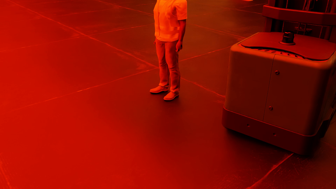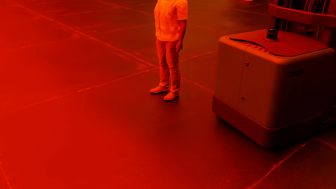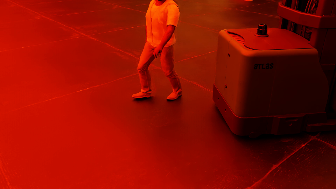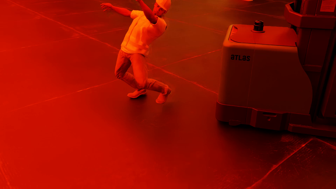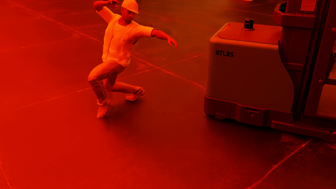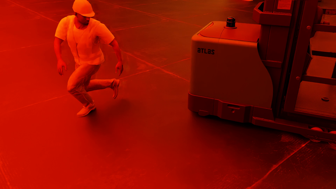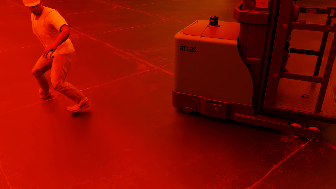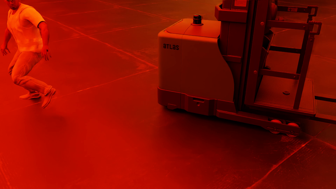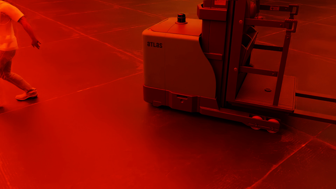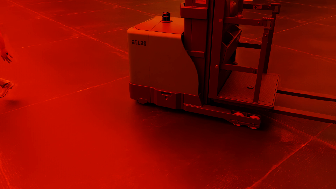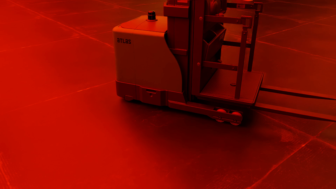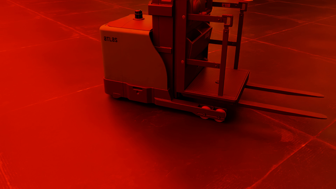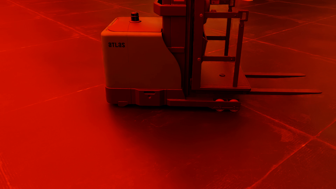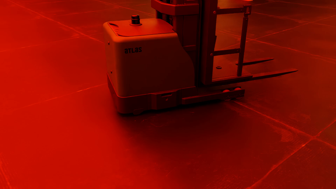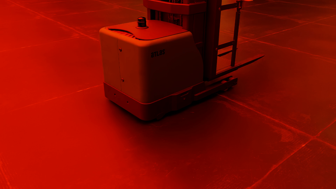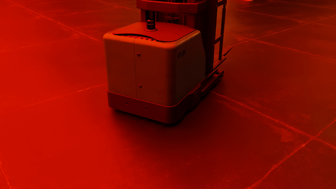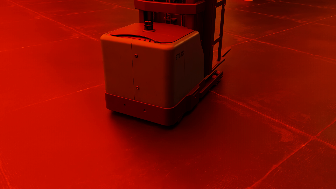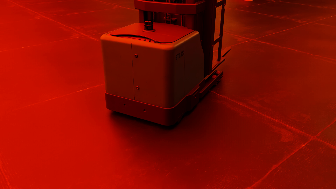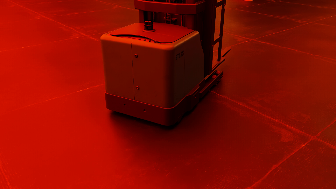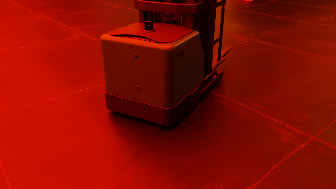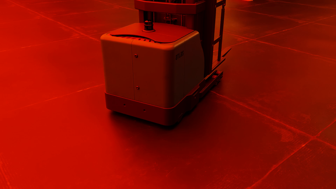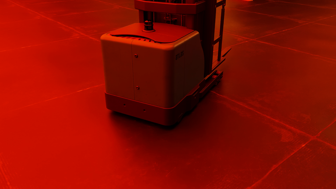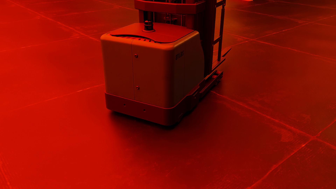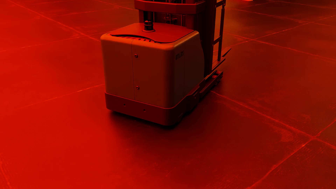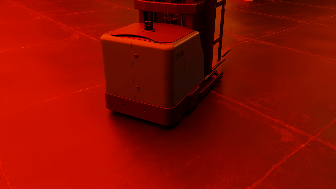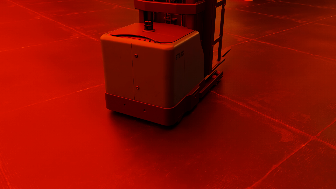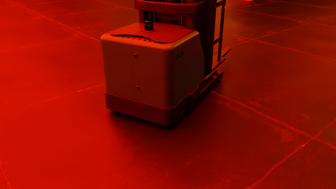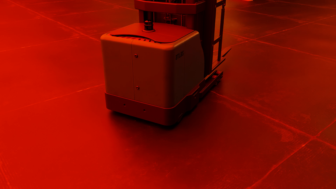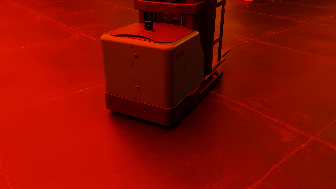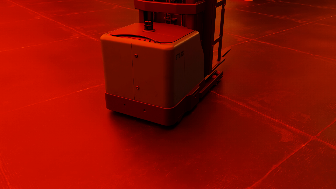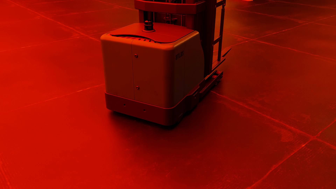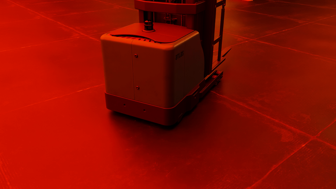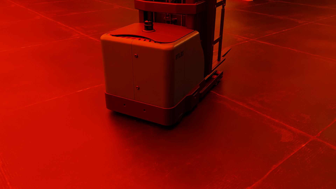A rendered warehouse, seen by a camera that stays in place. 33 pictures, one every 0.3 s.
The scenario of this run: Near miss between a forklift and a person.
